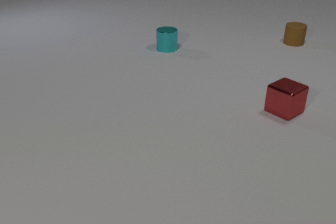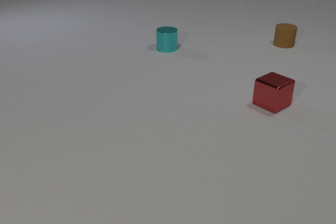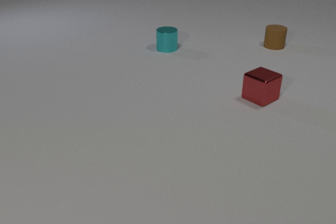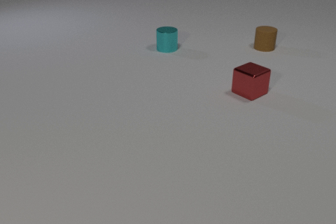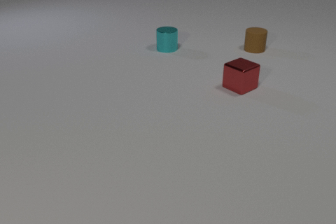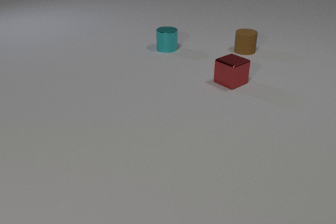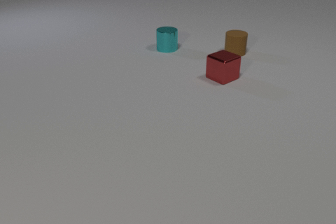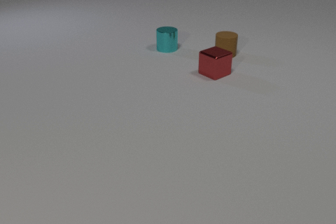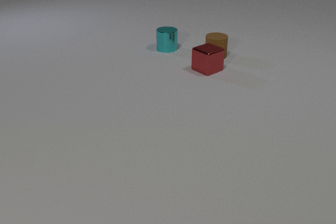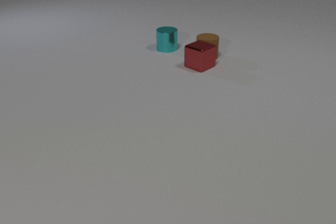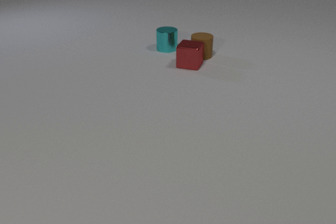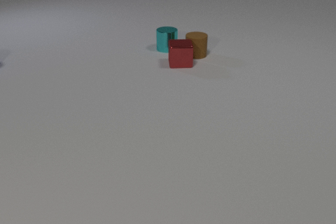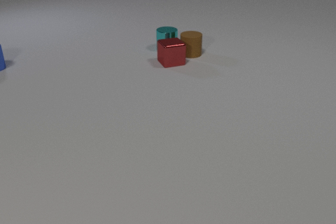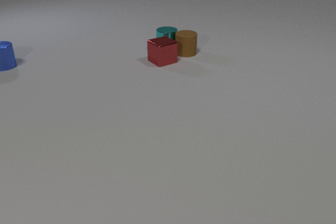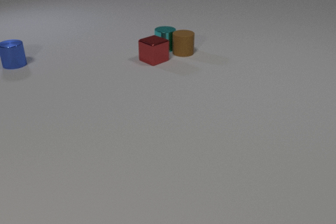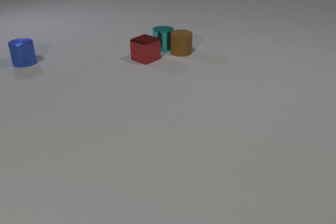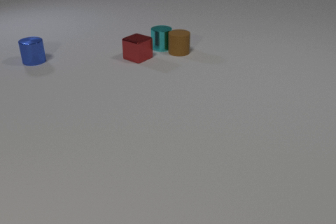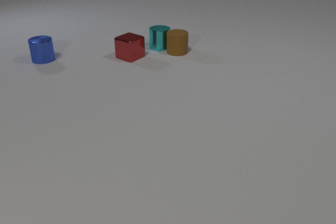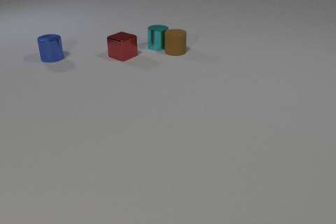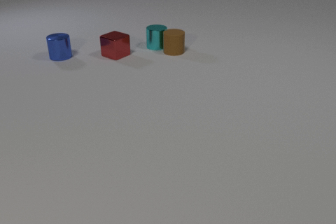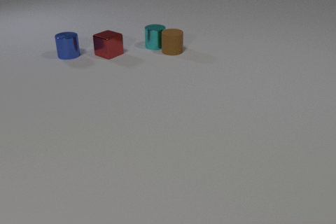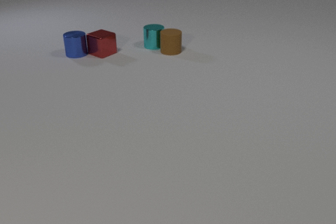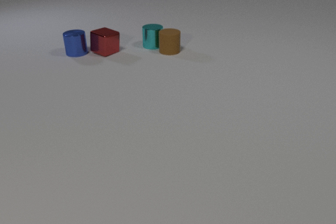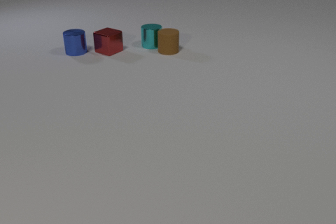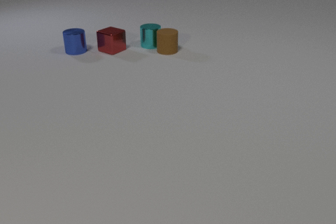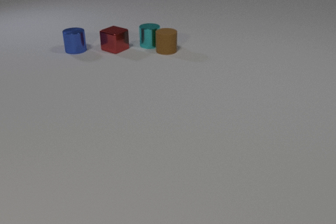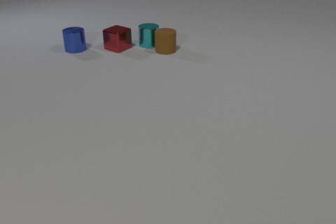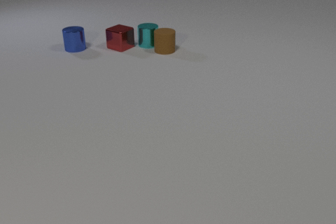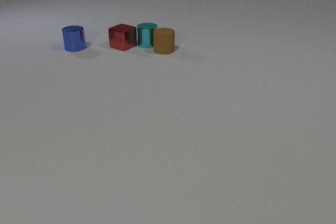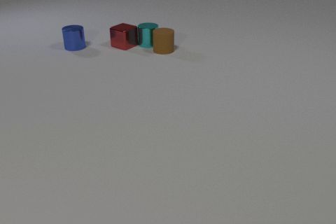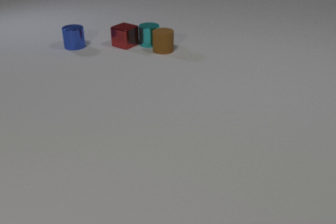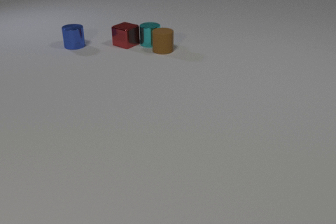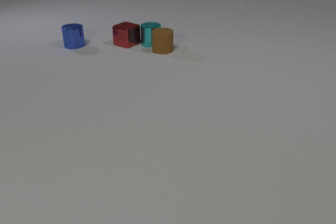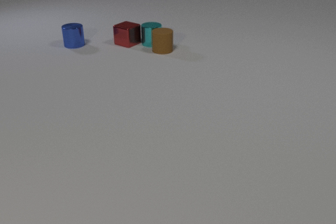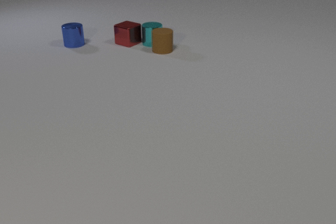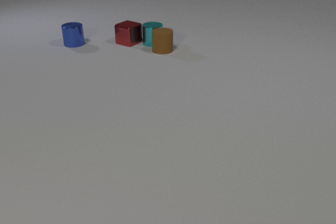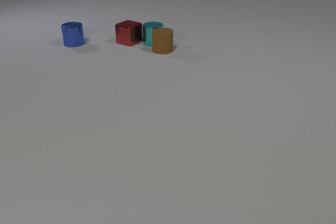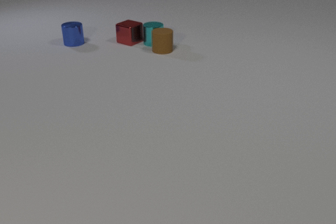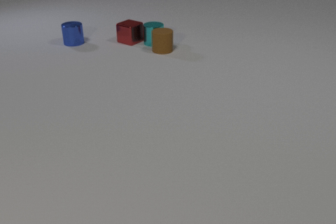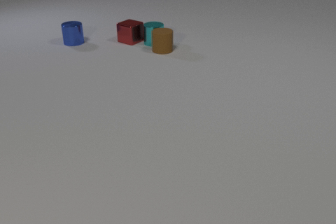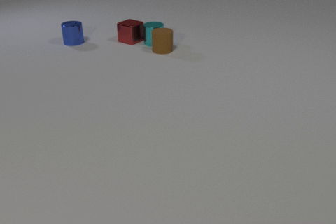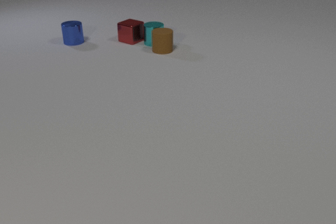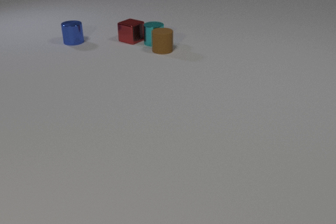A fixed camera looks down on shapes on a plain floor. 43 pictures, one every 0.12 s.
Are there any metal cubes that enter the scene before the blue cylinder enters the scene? no.
Are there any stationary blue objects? no.
What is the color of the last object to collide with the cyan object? red.
0.00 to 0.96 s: The brown rubber cylinder slides to the left and toward the camera. The red metal cube slides away from the camera and to the left.
0.96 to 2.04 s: The brown rubber cylinder slides to the left. The red metal cube slides to the left and away from the camera, spins so that its near face slides to the right, counterclockwise seen from above. The cyan metal cylinder slides to the left and away from the camera. The blue metal cylinder comes in at the left edge, slides to the right. The brown rubber cylinder and the red metal cube collide. The brown rubber cylinder and the cyan metal cylinder collide.
2.04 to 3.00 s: The brown rubber cylinder slides to the left. The red metal cube slides away from the camera and to the left. The cyan metal cylinder slides to the left and away from the camera. The blue metal cylinder slides to the right and away from the camera. The red metal cube and the blue metal cylinder collide.
3.00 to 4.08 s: The red metal cube slides away from the camera and to the right. The cyan metal cylinder slides away from the camera. The blue metal cylinder slides away from the camera. The red metal cube and the cyan metal cylinder collide.
4.08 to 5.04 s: The red metal cube slides away from the camera. The blue metal cylinder slides away from the camera.
